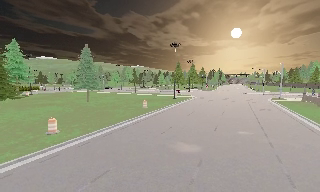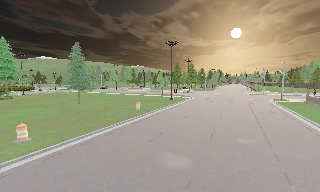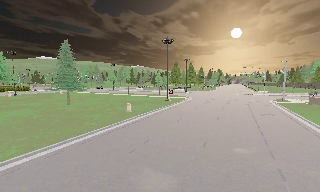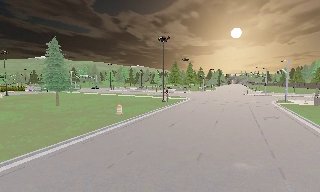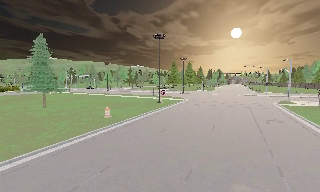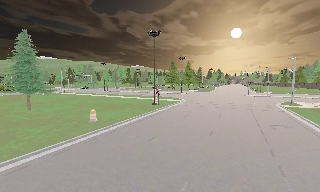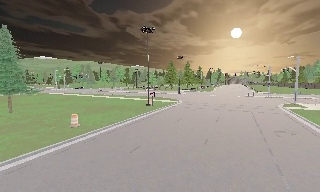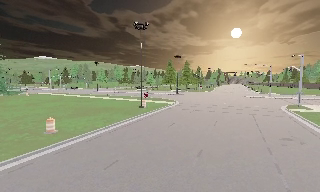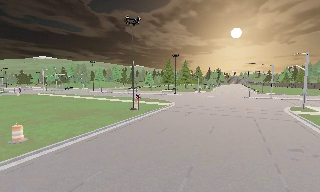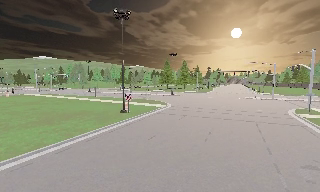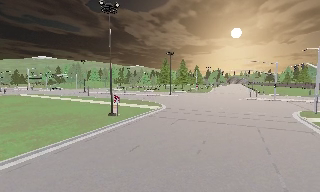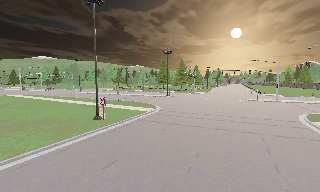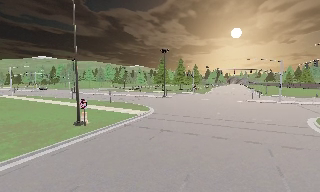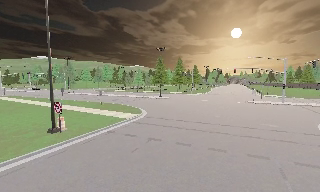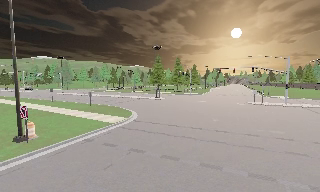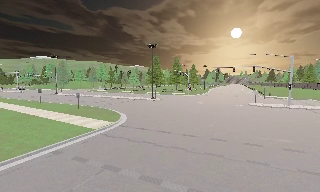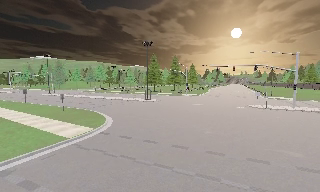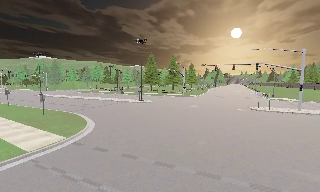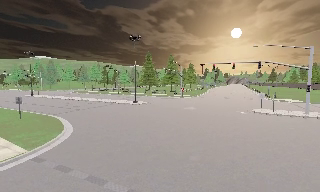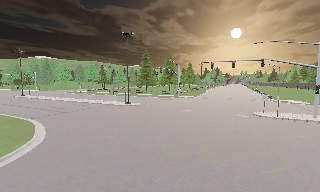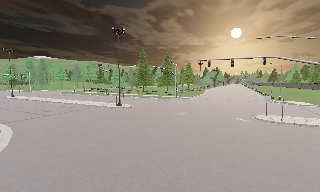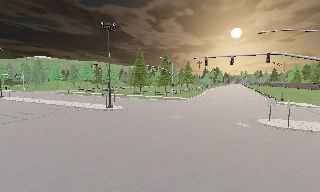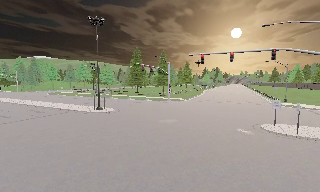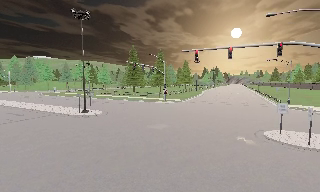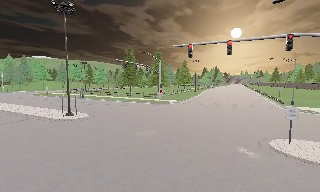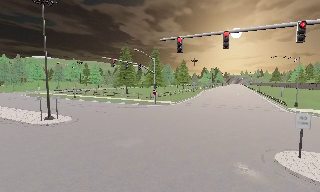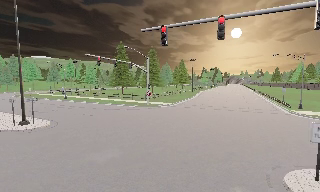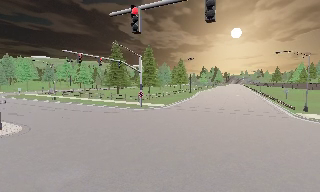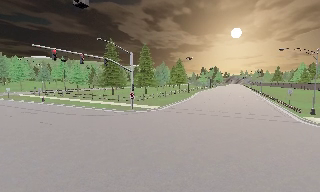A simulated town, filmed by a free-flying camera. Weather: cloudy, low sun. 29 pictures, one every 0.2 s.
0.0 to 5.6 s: The camera travels forward and to its right, about 60 m, so what stands in front looms larger.
The film runs forward here.
